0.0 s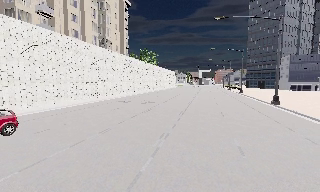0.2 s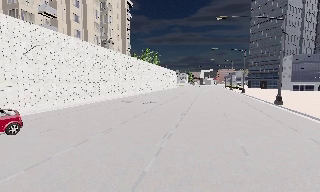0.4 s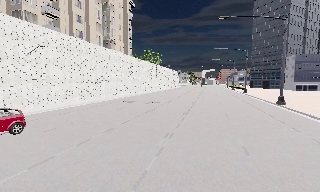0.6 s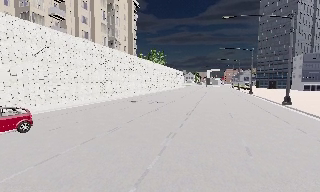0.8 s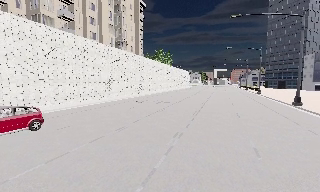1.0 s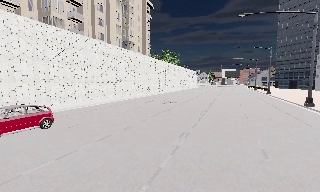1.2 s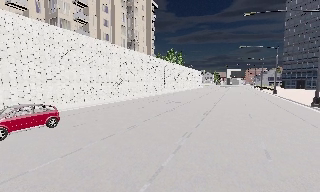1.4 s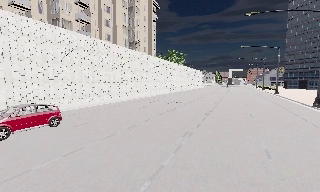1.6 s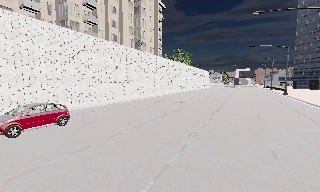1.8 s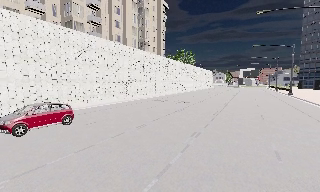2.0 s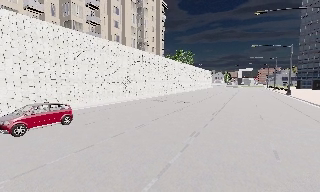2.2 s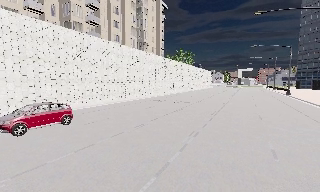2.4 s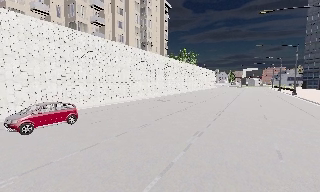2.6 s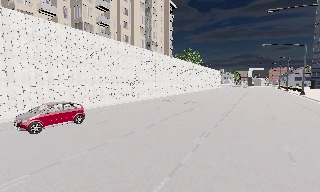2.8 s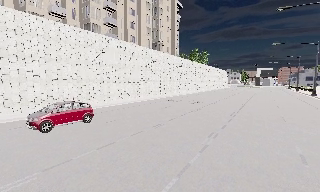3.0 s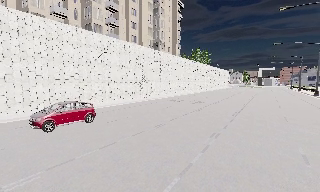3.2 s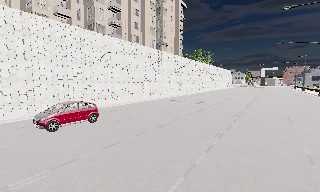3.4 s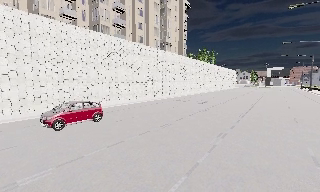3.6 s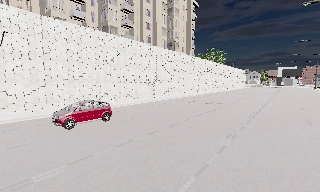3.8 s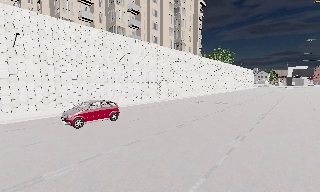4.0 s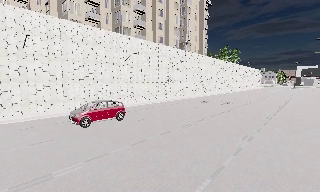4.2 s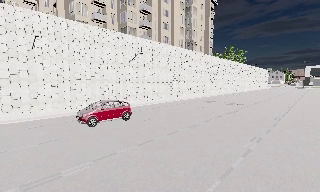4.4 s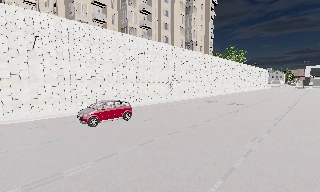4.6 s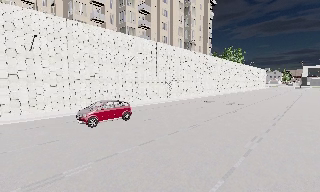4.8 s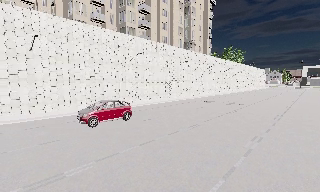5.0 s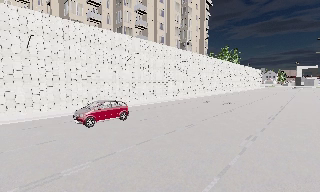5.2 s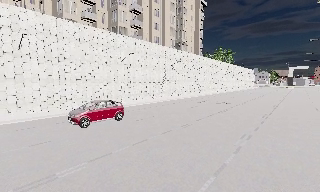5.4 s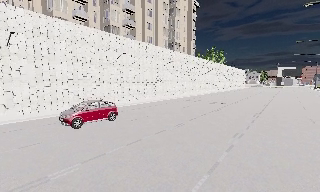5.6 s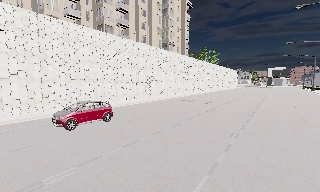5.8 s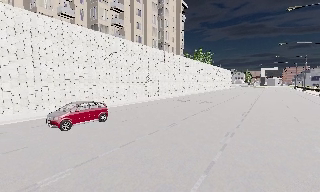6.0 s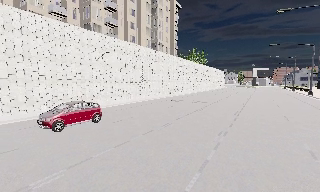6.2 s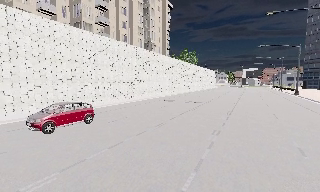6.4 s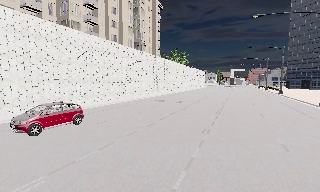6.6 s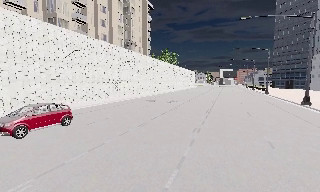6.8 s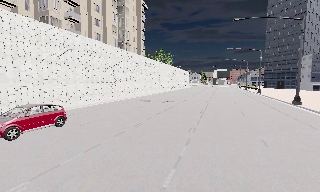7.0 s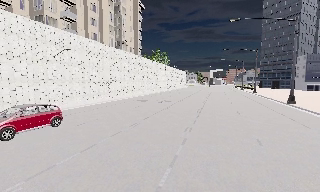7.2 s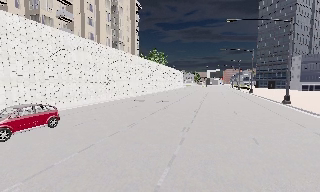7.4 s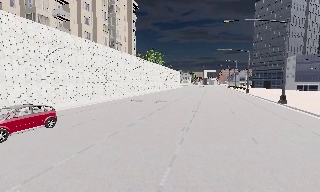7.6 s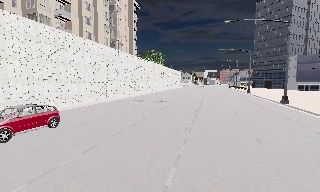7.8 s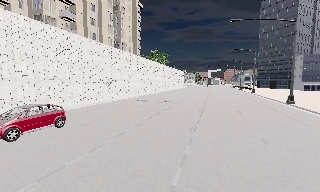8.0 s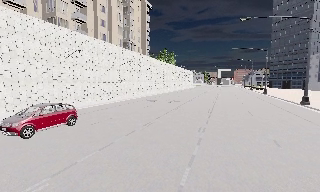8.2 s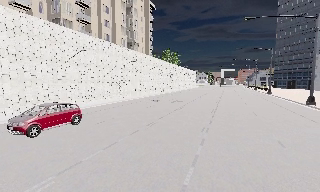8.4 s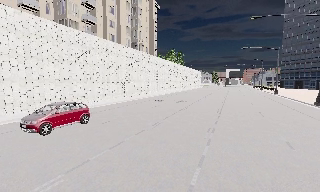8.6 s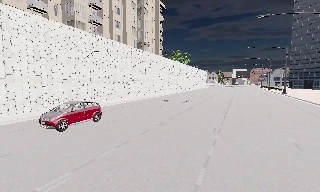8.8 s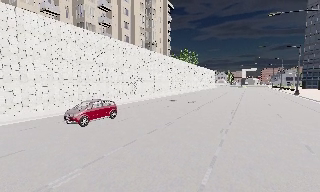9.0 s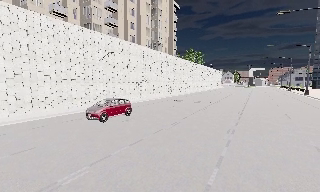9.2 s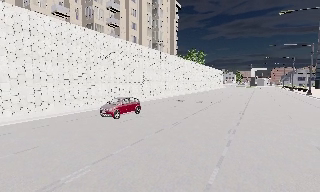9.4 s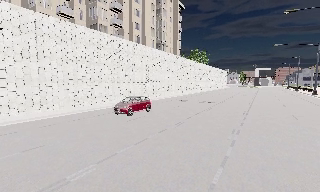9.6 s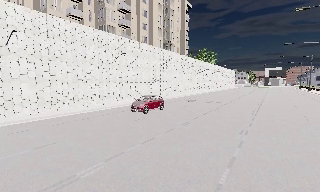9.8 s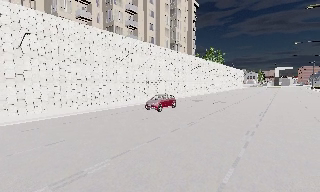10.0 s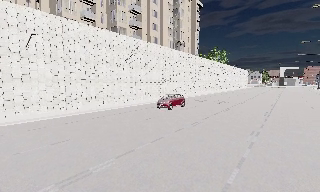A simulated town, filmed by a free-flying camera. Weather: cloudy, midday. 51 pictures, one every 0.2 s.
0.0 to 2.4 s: The camera pans to its left, which is counterclockwise from overhead, by about 15 degrees. It travels backward, about 0.5 m, so what stands in front gets smaller.
2.4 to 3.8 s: The camera swings to its left by about 10 degrees, and the scene slides to the right.
3.8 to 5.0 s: The camera shifts only a little, or ends up much as it began.
5.0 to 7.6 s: The scene slides to the left, as the camera pans about 25 degrees to its right. It travels to its left, about 1 m.
7.6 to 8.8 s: The scene slides to the right, as the camera pans about 10 degrees to its left.
8.8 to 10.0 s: The camera shifts only a little, or ends up much as it began.
The film runs backward here.
